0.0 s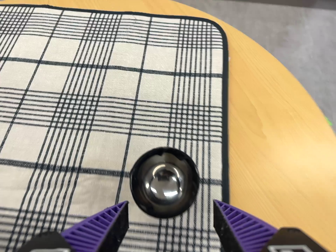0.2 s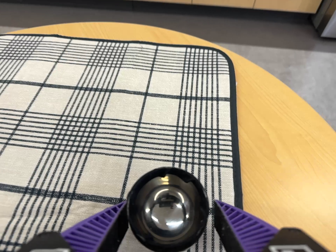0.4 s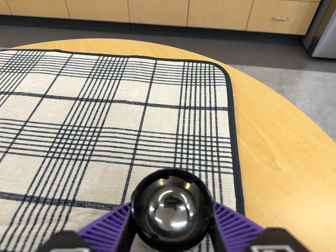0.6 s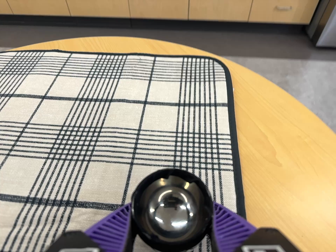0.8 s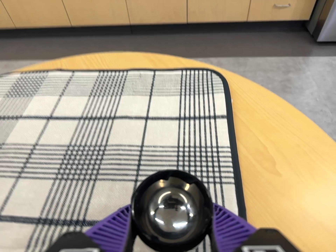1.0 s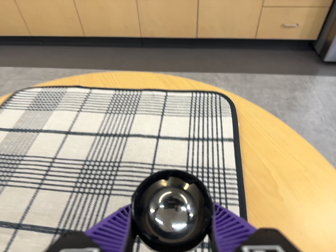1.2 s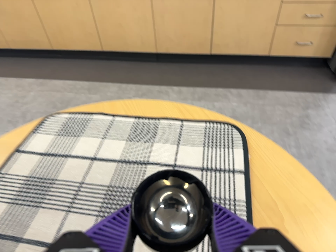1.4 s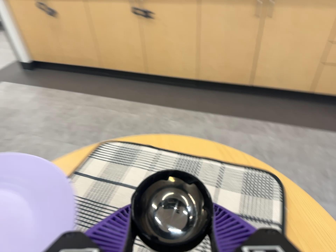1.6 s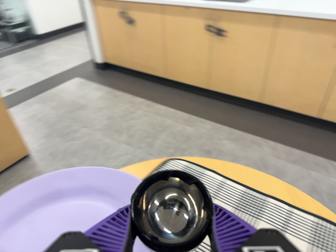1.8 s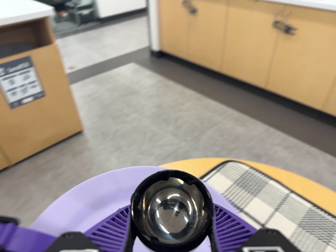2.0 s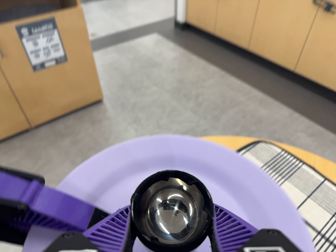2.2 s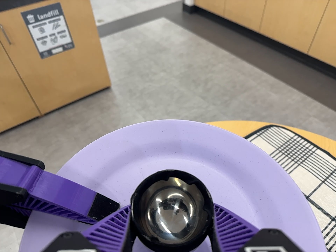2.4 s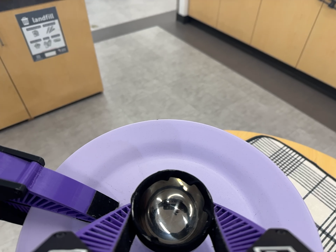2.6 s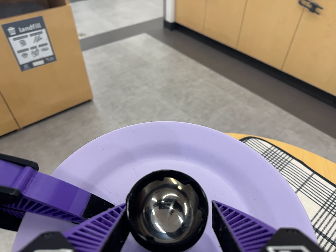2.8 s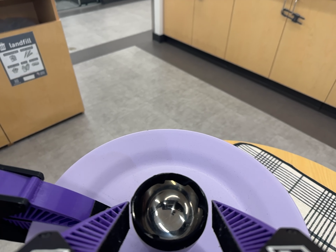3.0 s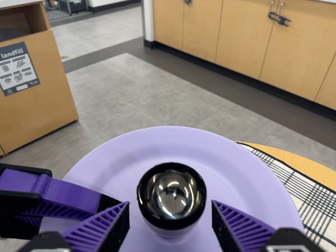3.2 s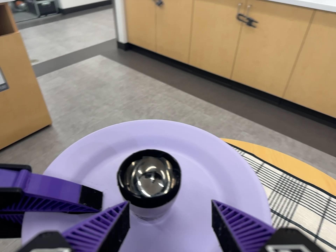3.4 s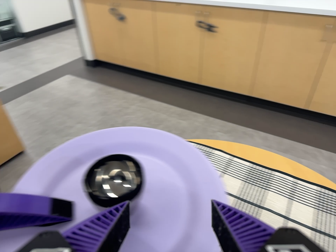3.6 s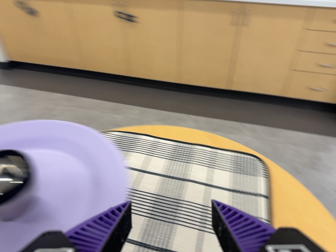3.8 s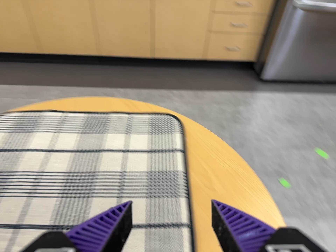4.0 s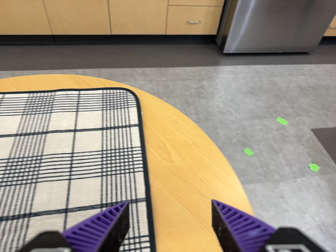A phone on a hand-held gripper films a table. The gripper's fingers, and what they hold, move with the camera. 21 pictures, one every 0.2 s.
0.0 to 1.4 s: The camera swings to its left by about 15 degrees, and the scene slides to the right. It travels backward, toward the top of its view and to its left, about 14 cm, so what stands in front gets smaller. Its aim tips toward the top of its view by about 20 degrees, and the scene shifts downward.
1.4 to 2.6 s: The camera swings to its left by about 20 degrees, and the scene slides to the right. It travels to its left, about 16 cm, so close, fixed things drift to the right. It rolls about its line of sight by about 25 degrees, and the scene rotates clockwise.
2.6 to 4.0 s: The camera pans to its right by about 50 degrees. It travels to its right and toward the bottom of its view, about 20 cm, so close, fixed things drift to the left. It rolls about its line of sight by about 35 degrees, and the scene rotates counterclockwise.
The film runs backward here.
